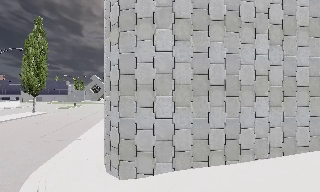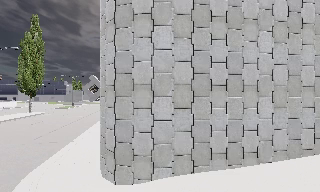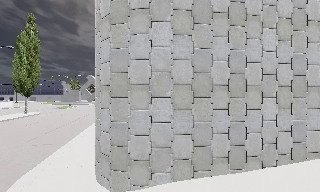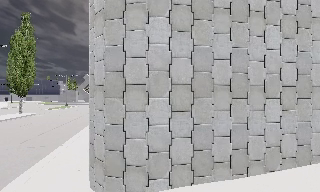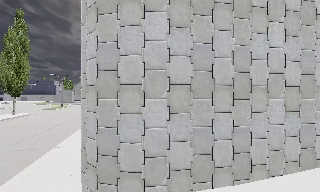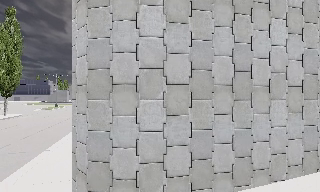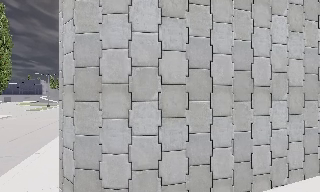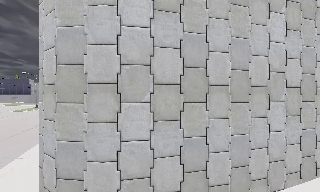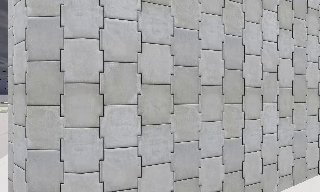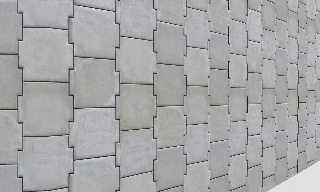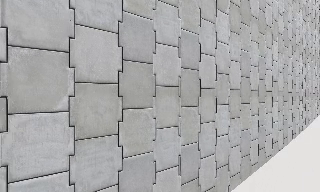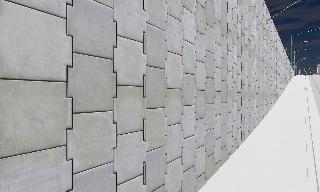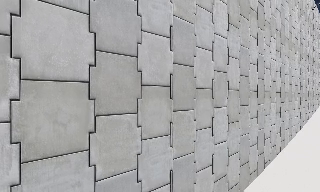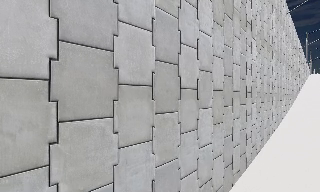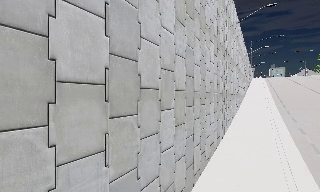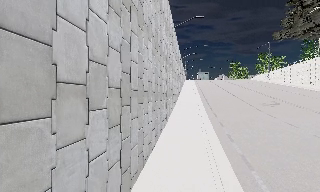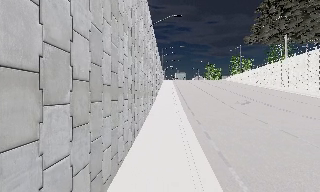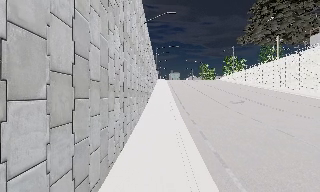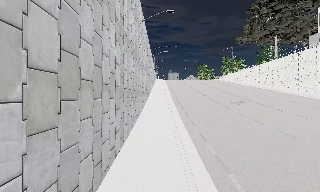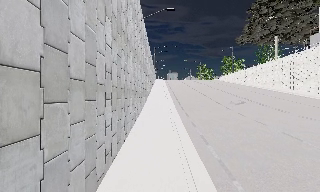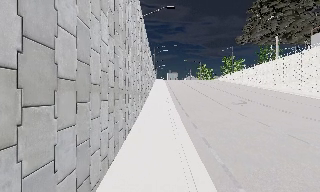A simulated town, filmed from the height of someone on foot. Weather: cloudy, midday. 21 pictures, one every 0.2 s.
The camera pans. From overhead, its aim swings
clockwise.
The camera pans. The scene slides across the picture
to the left.
0.0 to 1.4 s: The camera travels forward, about 2 m, so what stands in front looms larger.
1.4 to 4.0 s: The scene slides to the left, as the camera pans about 75 degrees to its right. It travels forward, about 3.5 m.
The film runs forward here.
